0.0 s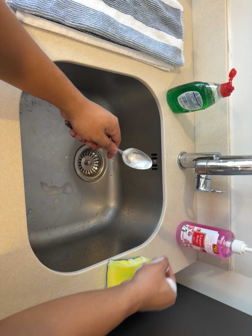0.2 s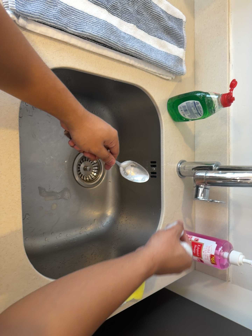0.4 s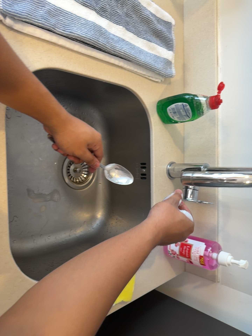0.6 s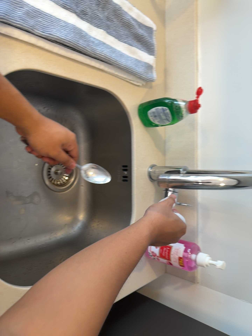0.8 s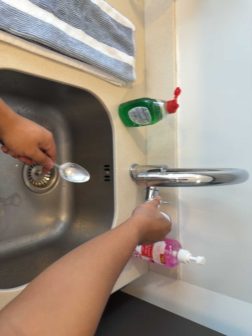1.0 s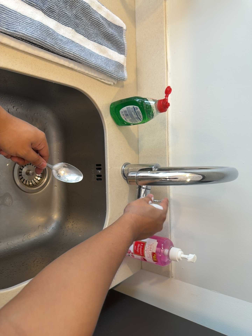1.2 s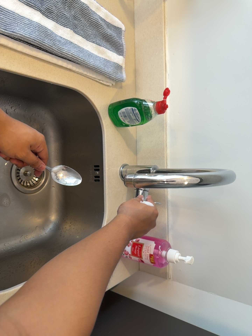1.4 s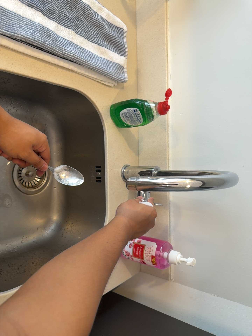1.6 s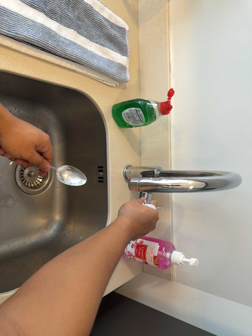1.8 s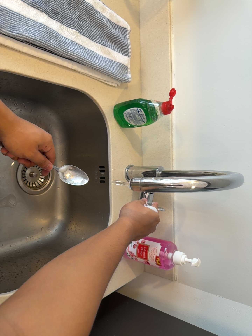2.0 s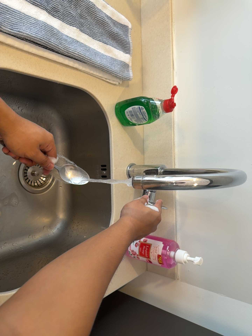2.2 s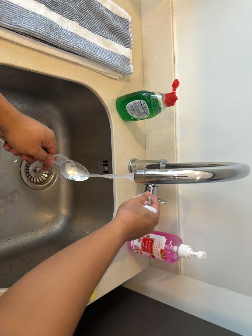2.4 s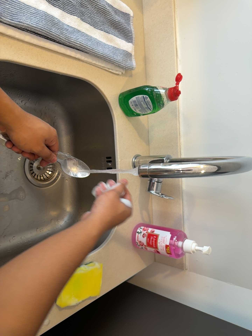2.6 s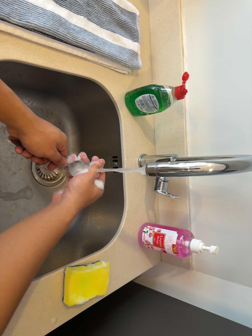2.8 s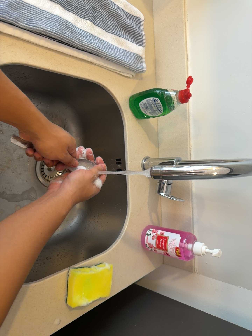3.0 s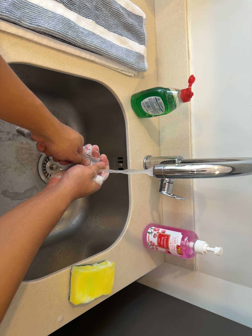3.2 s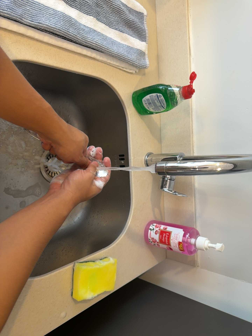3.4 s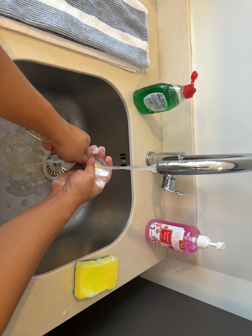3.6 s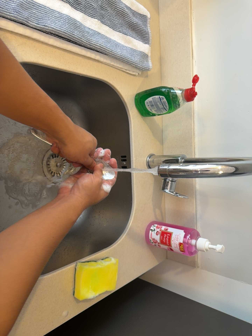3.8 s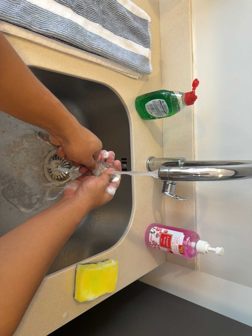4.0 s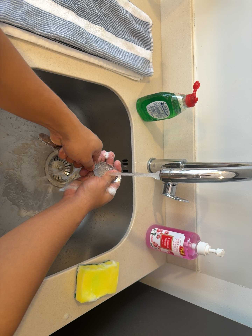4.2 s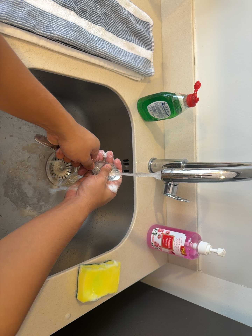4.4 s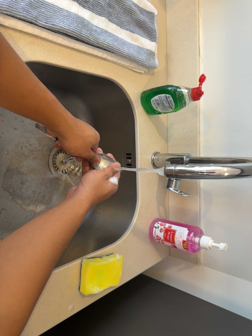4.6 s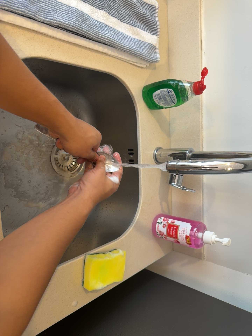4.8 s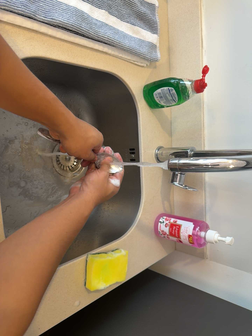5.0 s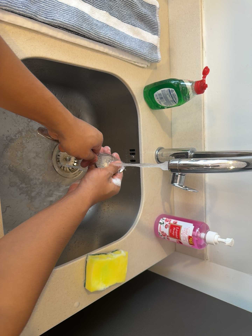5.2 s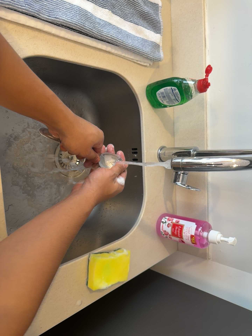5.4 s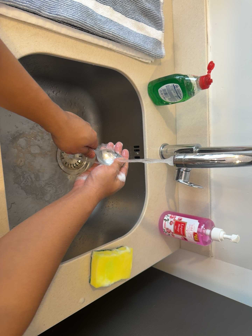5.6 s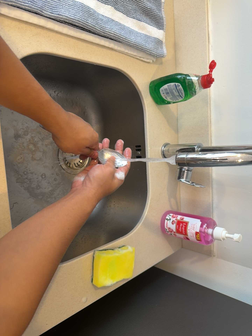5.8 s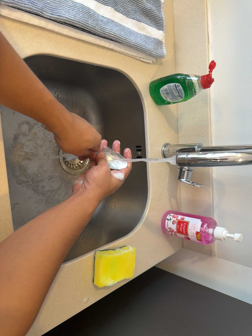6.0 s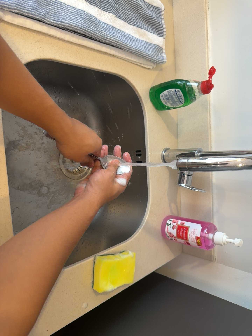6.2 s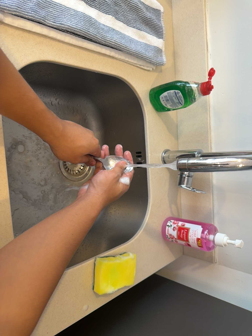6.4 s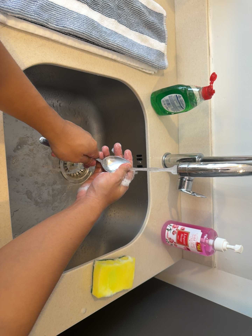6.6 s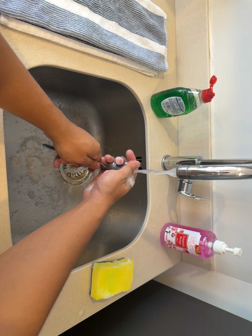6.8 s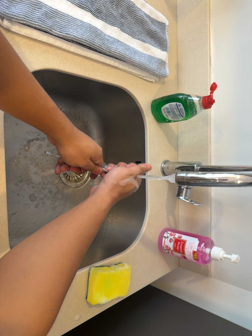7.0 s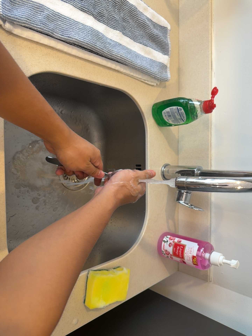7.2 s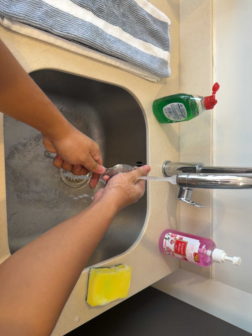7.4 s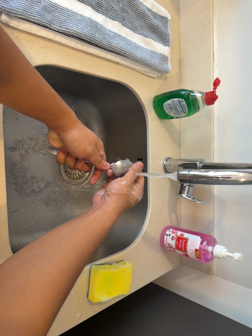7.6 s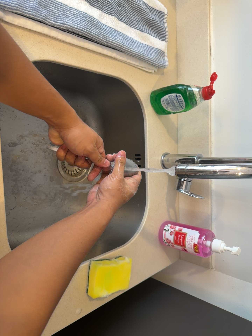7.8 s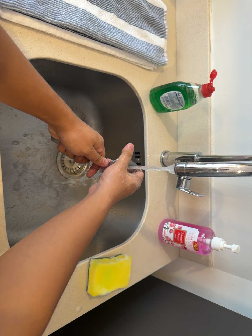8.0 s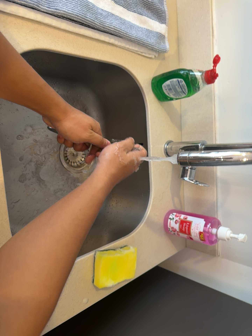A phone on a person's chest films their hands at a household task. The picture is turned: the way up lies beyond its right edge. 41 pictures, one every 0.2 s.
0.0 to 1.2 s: The camera swings to its right by about 10 degrees, and the scene slides to the left.
1.2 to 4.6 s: The camera shifts only a little, or ends up much as it began.
4.6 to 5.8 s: The camera keeps its place and its aim.
5.8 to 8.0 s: The camera shifts only a little, or ends up much as it began.
The film runs forward here.
